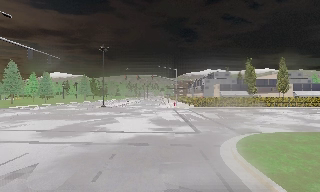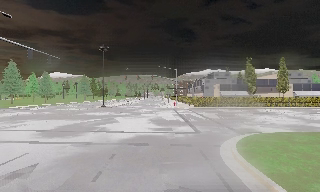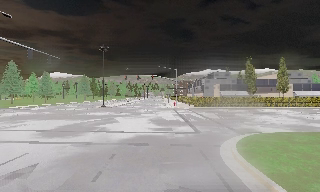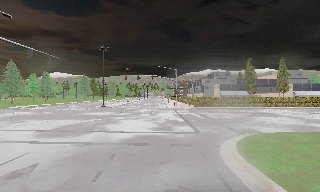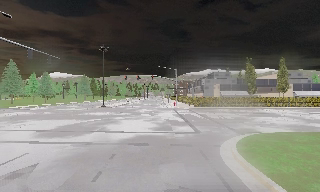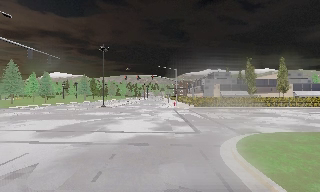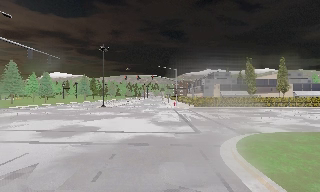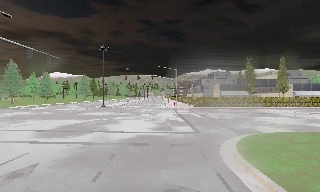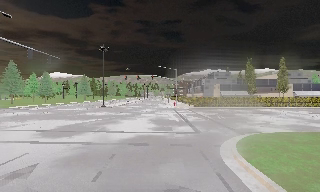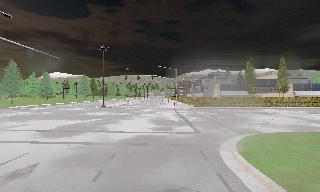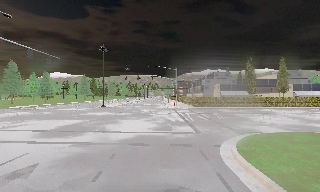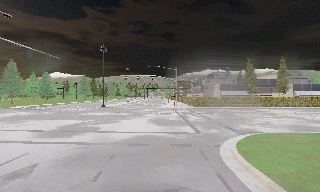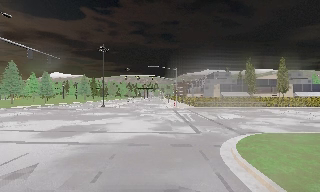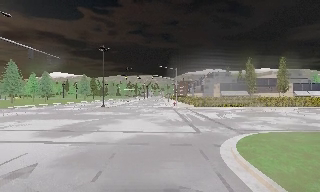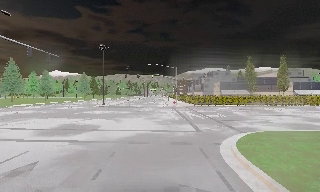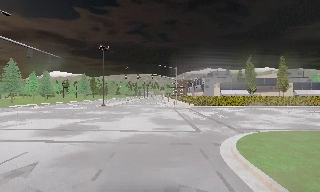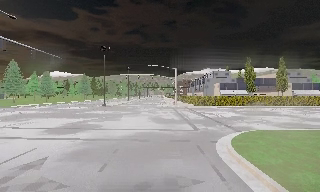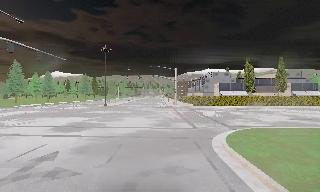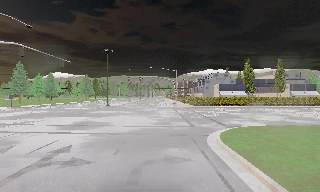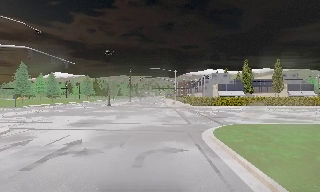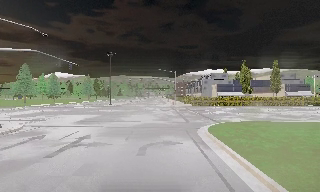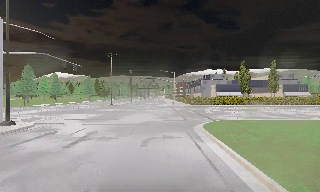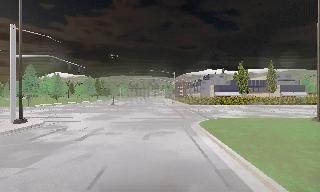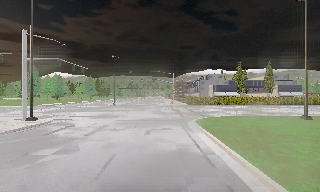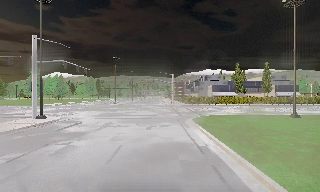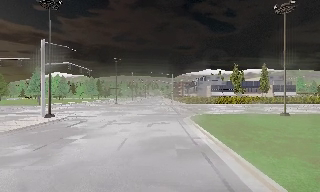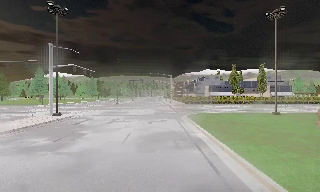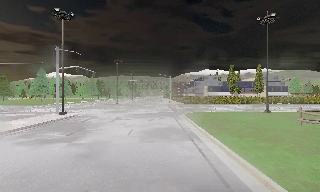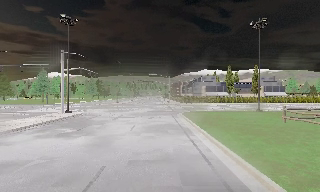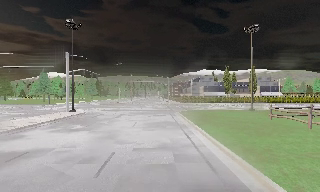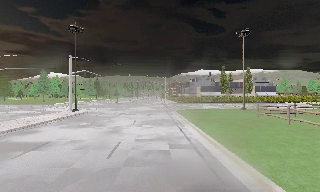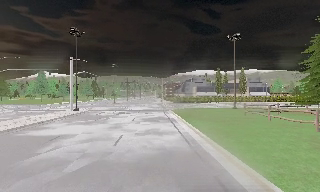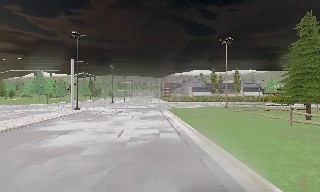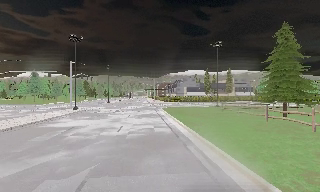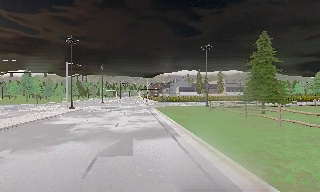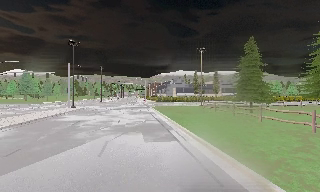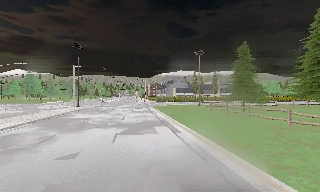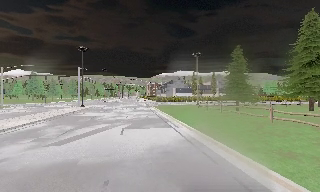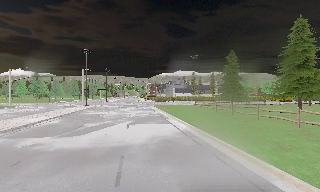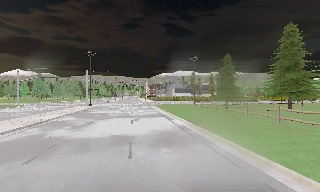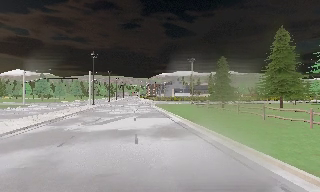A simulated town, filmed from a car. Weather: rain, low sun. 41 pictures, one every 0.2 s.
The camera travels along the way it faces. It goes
backward.
0.0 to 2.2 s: The camera keeps its place and its aim.
2.2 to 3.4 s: The camera travels backward, about 1 m, so what stands in front gets smaller. It gains speed.
3.4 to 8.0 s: The camera travels backward, about 30 m, so what stands in front gets smaller. It gains speed.
The film runs backward here.
